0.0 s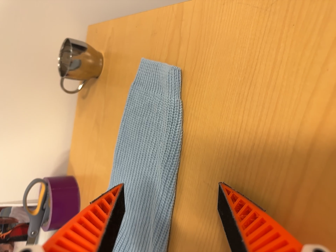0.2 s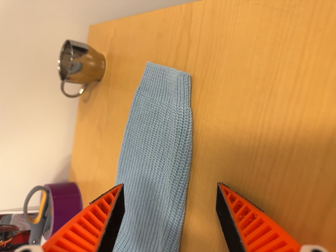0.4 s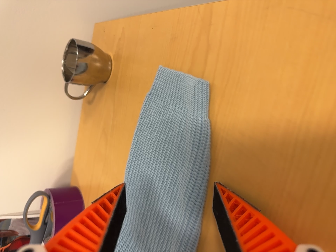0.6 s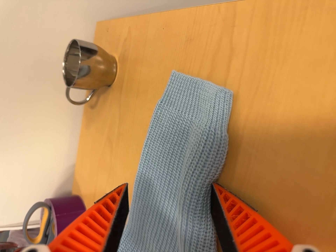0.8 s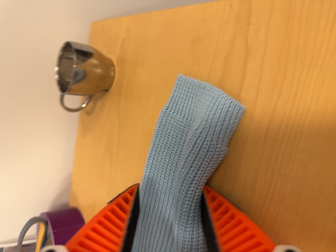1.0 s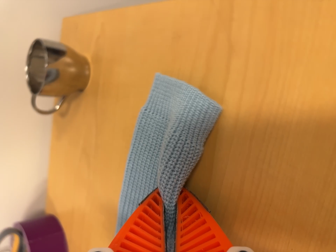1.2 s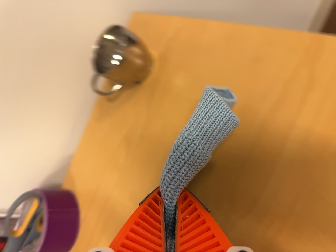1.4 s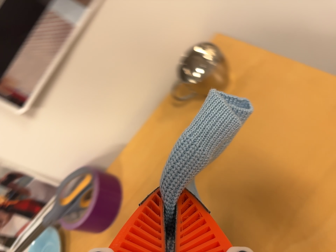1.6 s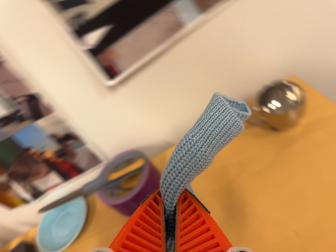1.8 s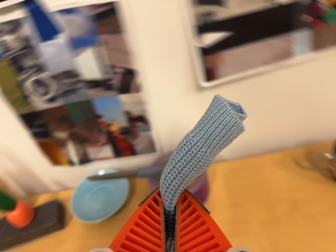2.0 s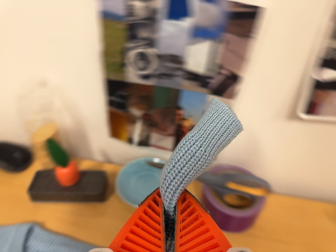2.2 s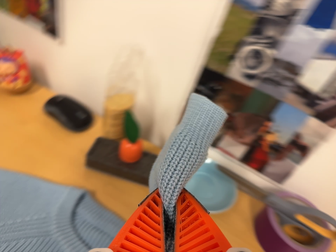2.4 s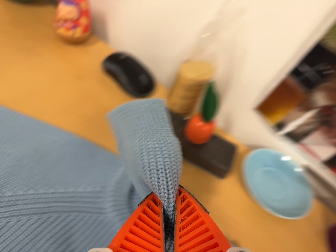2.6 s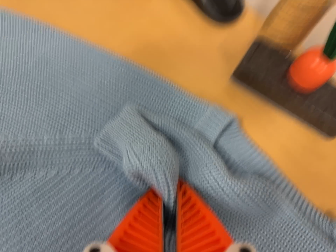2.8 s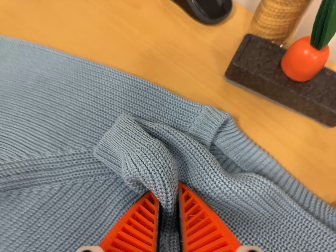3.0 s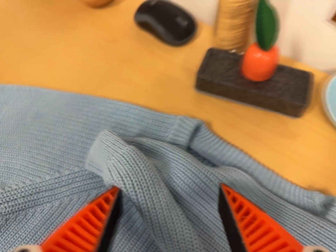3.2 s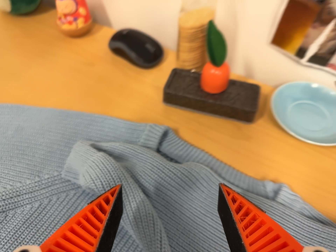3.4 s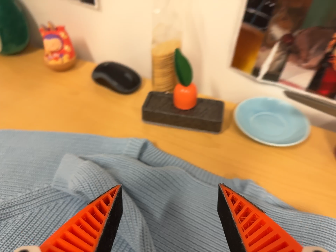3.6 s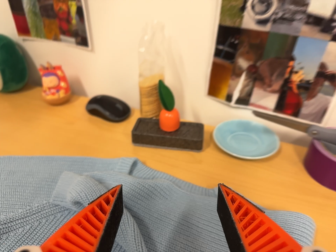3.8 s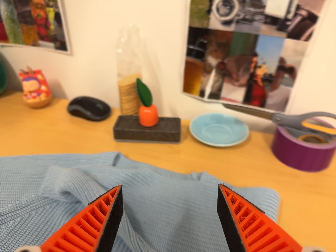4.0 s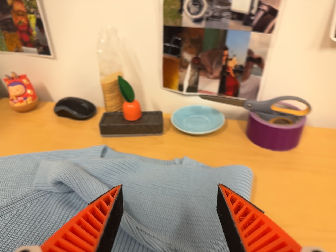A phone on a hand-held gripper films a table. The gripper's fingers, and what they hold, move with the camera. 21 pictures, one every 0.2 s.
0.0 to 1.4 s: The camera travels to its left, about 20 cm, so close, fixed things drift to the right. It rolls about its line of sight by about 30 degrees, and the scene rotates clockwise.
1.4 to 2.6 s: The camera pans to its left by about 25 degrees. It travels to its left, about 50 cm, so close, fixed things drift to the right. Its aim tips toward the bottom of its view by about 15 degrees, and the scene shifts upward. It rolls about its line of sight by about 90 degrees, and the scene rotates clockwise.
2.6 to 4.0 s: The camera pans to its right by about 10 degrees. It travels backward, toward the bottom of its view and to its right, about 28 cm. Its aim tips toward the top of its view by about 30 degrees. It rolls about its line of sight by about 30 degrees, and the scene rotates counterclockwise.
The film runs forward here.
